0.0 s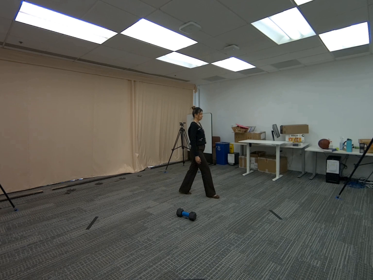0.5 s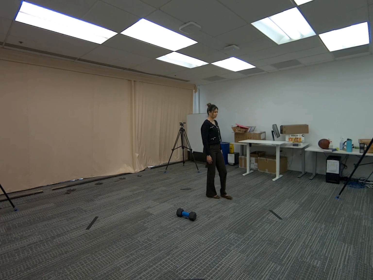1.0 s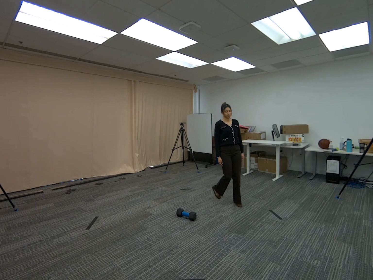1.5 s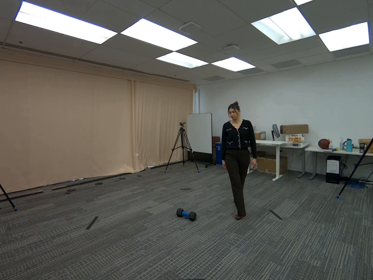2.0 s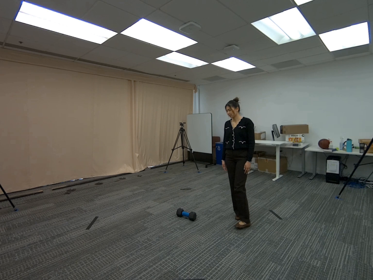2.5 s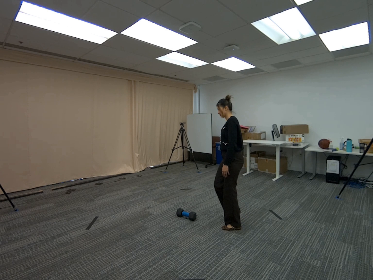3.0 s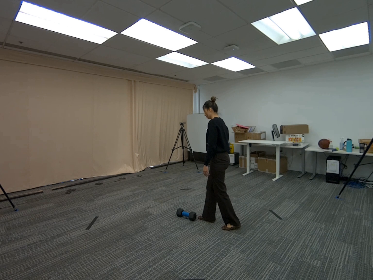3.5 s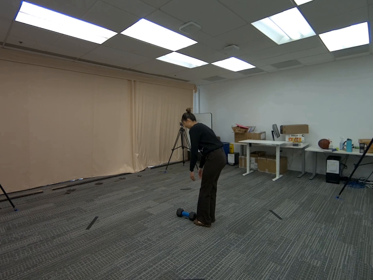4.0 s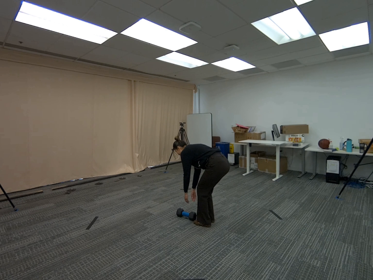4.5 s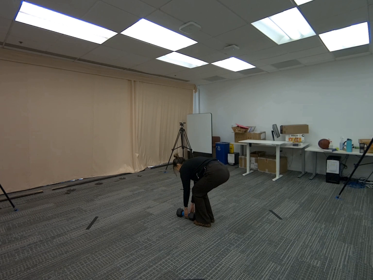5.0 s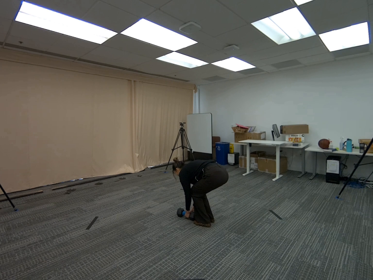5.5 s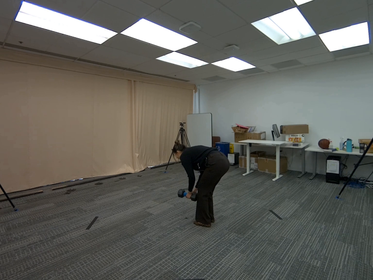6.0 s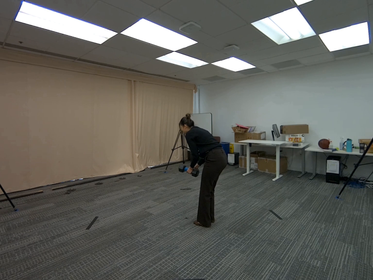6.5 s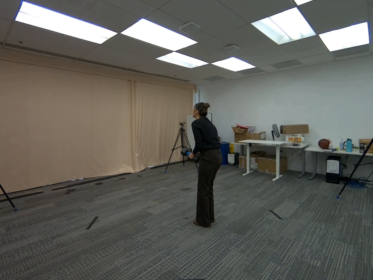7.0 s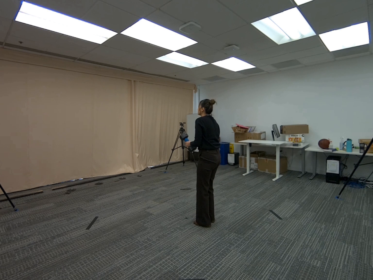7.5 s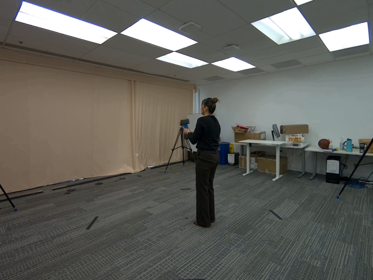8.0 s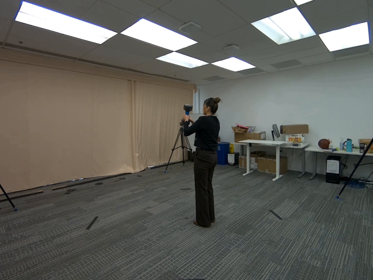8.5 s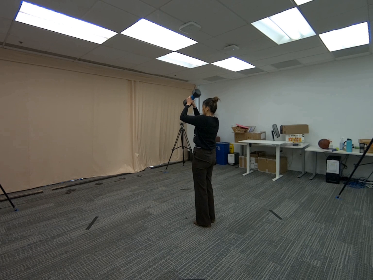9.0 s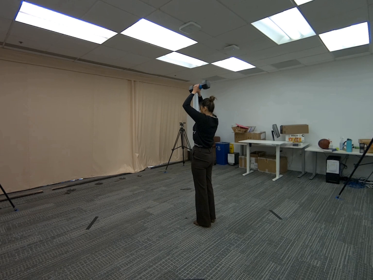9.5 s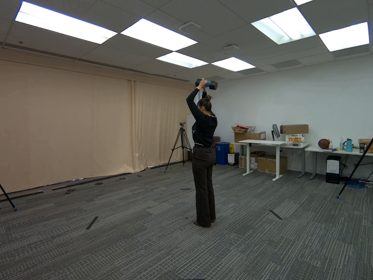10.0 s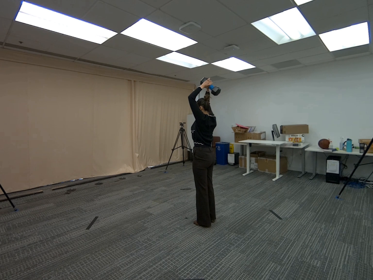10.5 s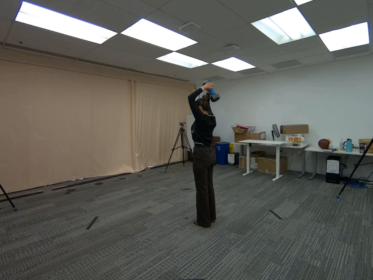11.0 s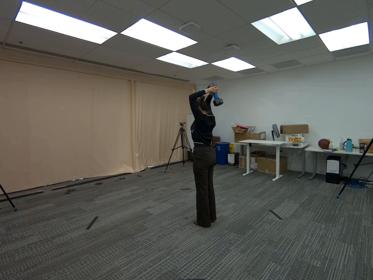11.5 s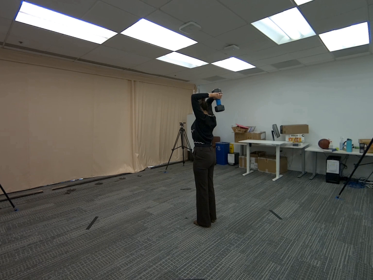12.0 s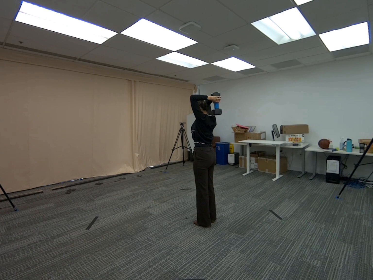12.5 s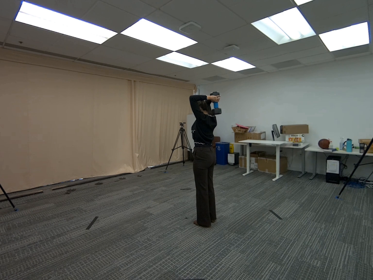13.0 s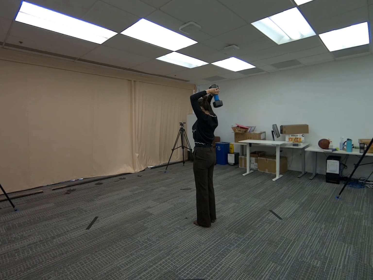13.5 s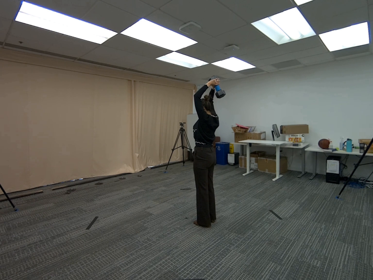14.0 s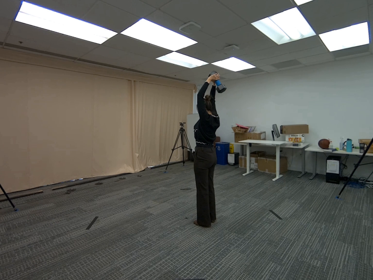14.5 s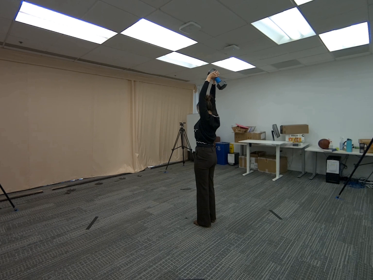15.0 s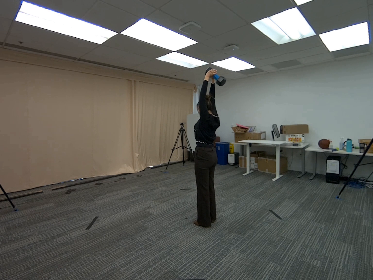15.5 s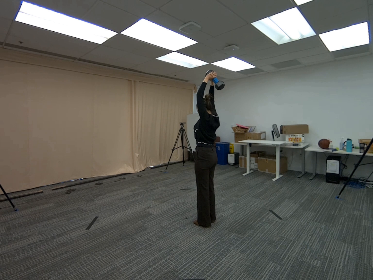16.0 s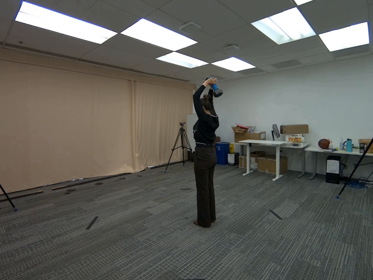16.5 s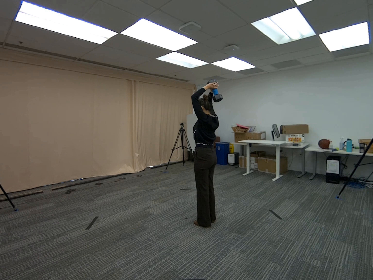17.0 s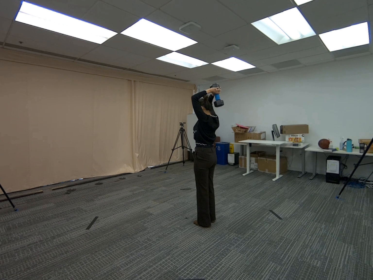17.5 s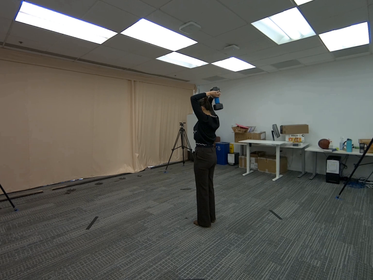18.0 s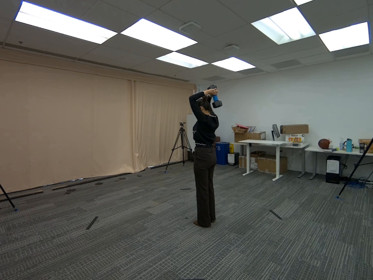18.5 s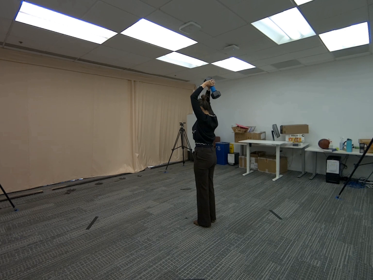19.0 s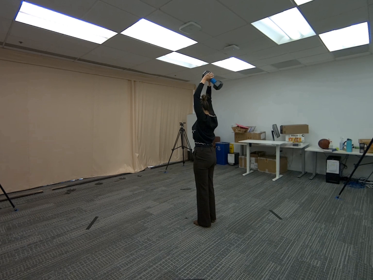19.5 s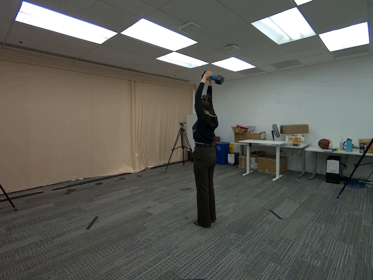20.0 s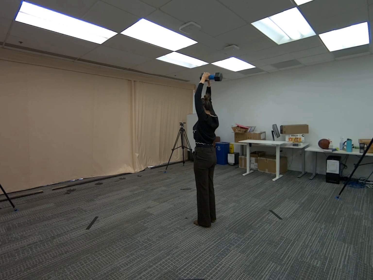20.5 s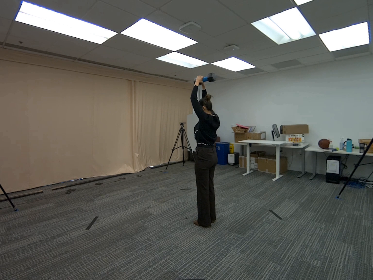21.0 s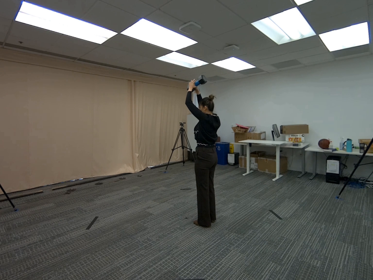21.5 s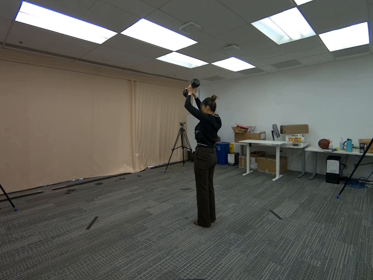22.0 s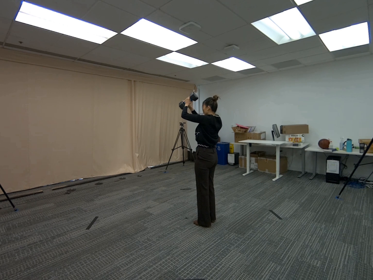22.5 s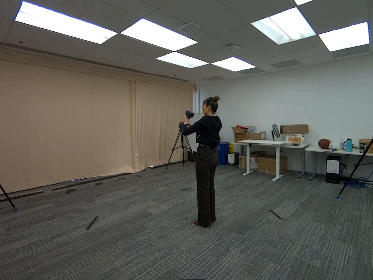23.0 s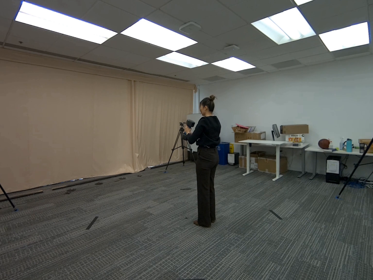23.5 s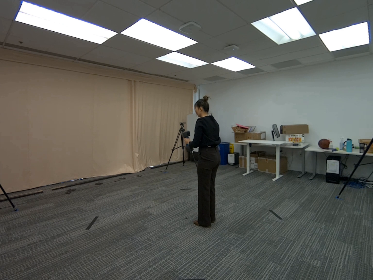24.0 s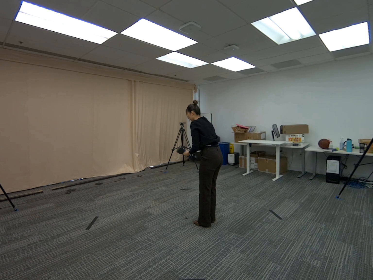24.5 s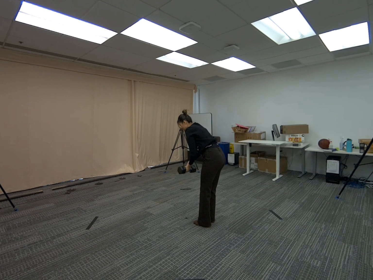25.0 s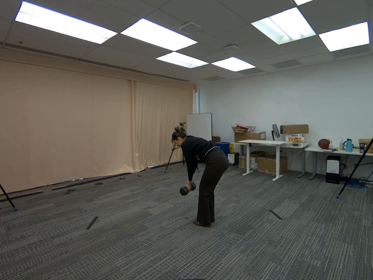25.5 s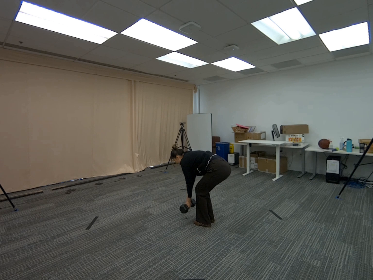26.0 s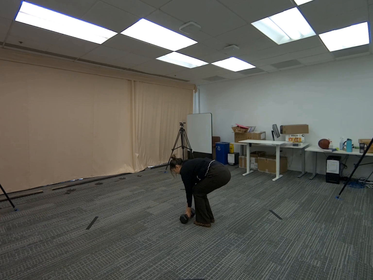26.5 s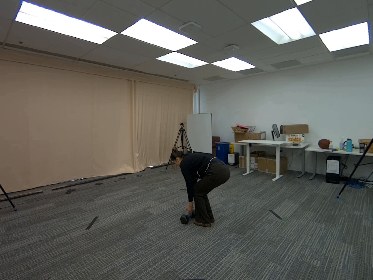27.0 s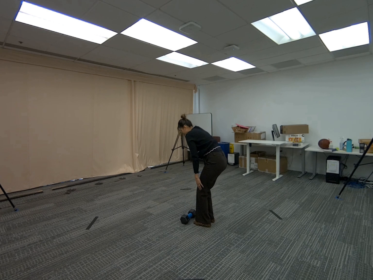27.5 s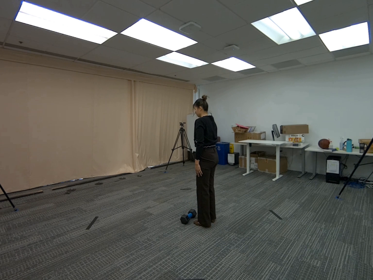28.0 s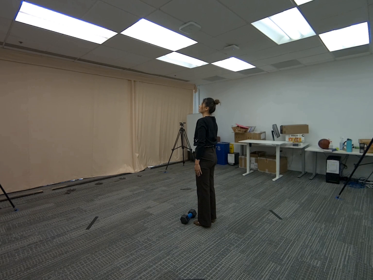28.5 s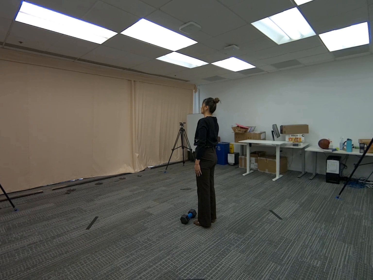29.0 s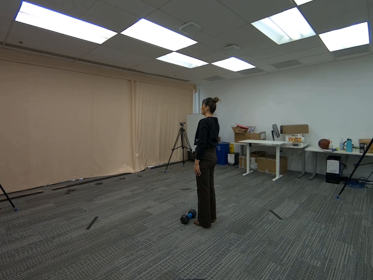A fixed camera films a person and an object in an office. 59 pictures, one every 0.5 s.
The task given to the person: Pick up the dumbbell with both hands and lift it overhead, elbows close to your head. Lower it behind your head, then extend elbows to raise it back up. Repeat until finished, then place the dumbbell on the ground.
